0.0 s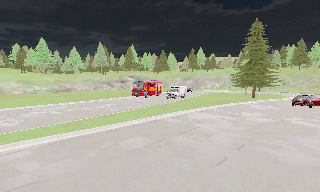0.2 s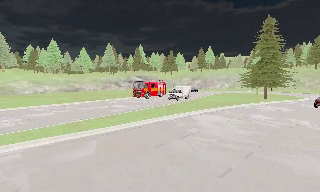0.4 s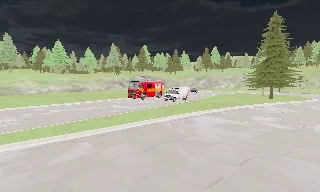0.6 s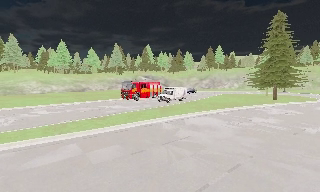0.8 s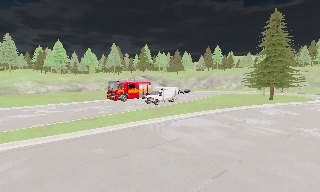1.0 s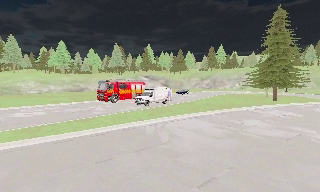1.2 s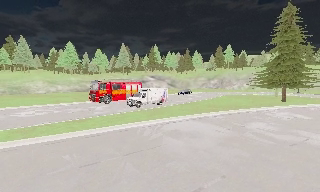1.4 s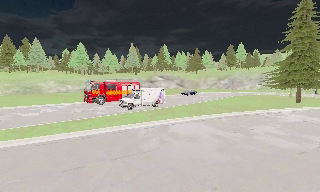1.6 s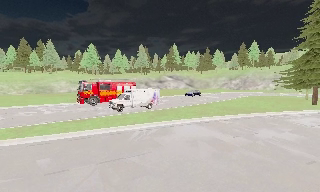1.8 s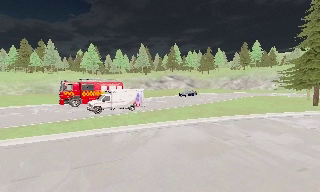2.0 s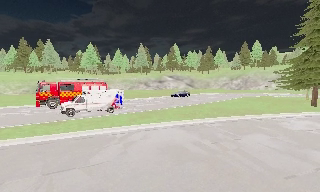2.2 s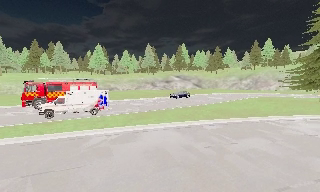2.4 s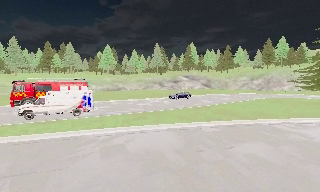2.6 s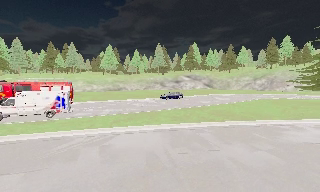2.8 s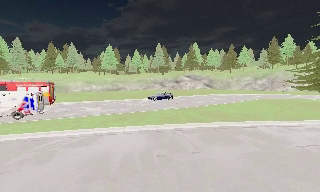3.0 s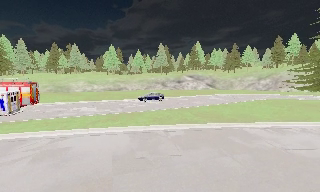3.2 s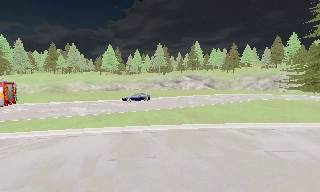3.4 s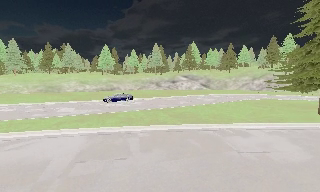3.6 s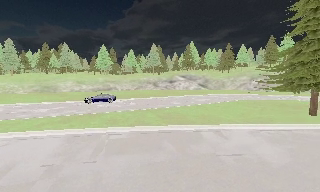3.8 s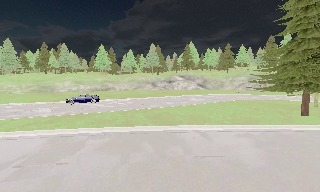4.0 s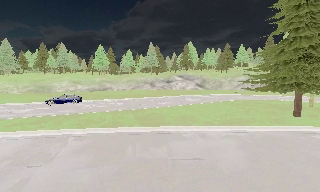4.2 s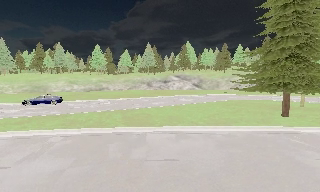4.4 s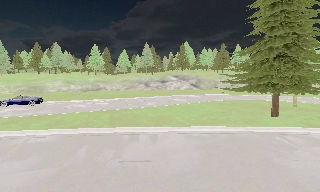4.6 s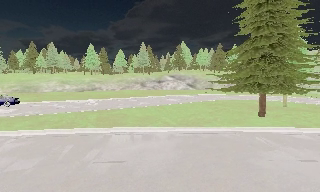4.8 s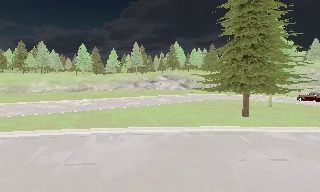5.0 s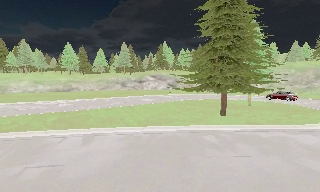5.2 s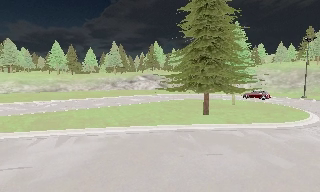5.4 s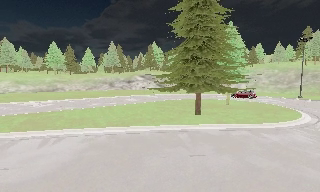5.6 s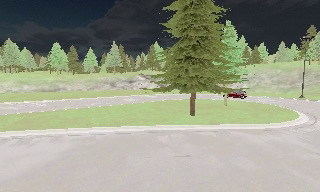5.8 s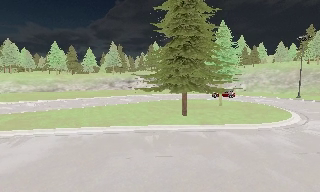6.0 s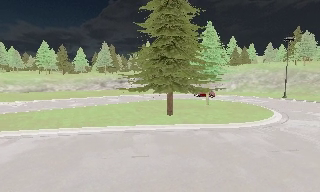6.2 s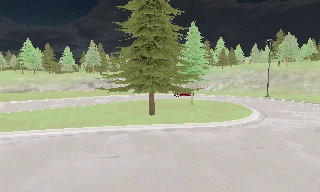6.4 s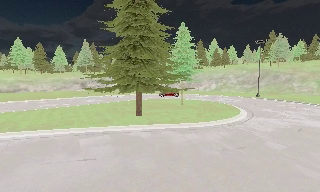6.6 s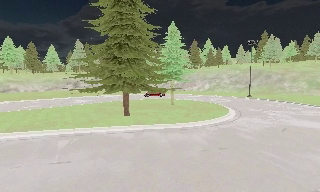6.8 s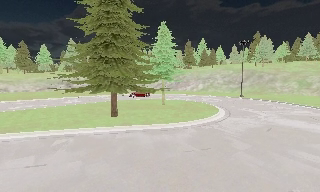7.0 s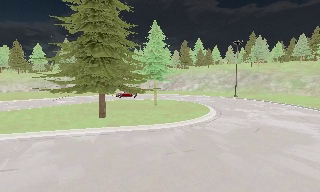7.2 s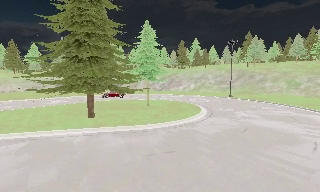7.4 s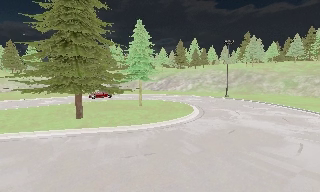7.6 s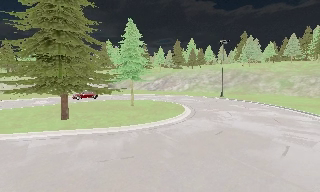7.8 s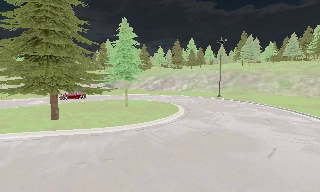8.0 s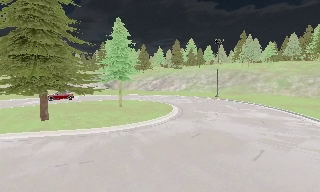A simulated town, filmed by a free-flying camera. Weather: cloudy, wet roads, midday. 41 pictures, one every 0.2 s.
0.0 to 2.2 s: The camera pans to its left, which is counterclockwise from overhead, by about 25 degrees. It travels to its right and forward, about 10 m.
2.2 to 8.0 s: The camera travels to its right, about 30 m, so close, fixed things drift to the left.
The film runs forward here.
